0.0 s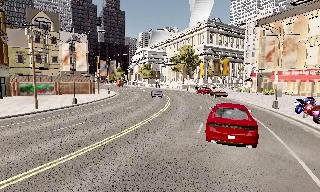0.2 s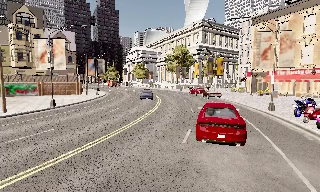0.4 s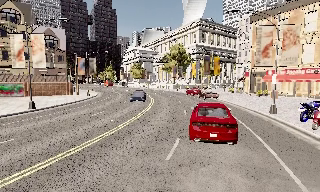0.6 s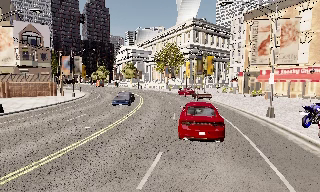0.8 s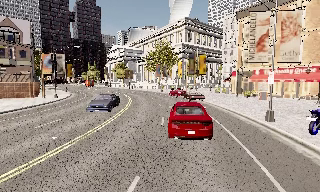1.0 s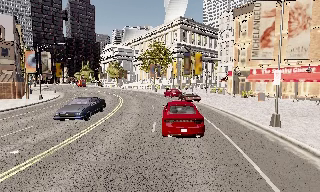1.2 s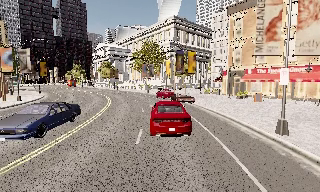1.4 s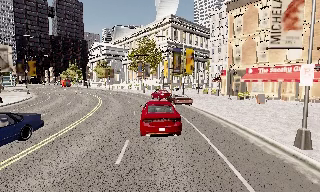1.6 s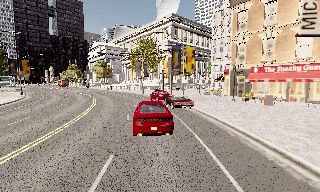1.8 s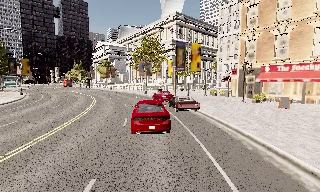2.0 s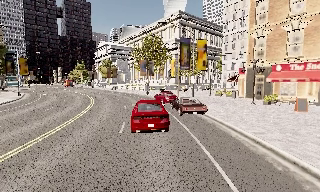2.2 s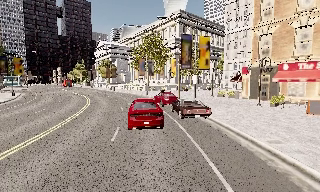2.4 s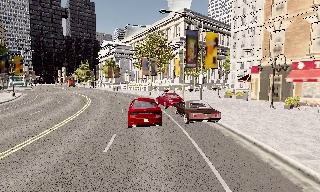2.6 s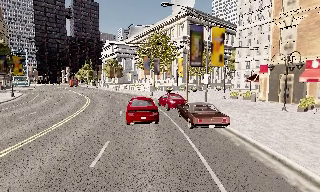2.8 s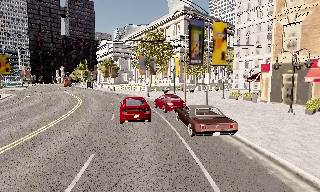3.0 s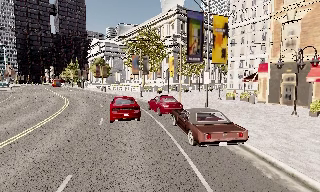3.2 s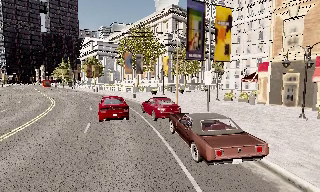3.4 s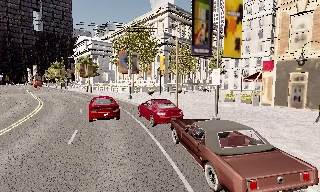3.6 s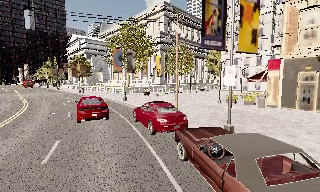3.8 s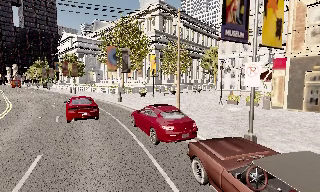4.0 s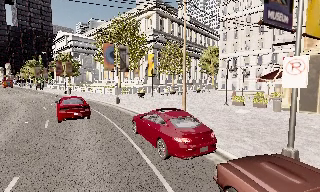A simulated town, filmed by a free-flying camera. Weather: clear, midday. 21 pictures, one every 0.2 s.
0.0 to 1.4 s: The camera swings to its right by about 10 degrees, and the scene slides to the left. It travels forward, about 11 m, so what stands in front looms larger.
1.4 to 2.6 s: The camera travels forward, about 8 m, so what stands in front looms larger.
2.6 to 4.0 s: The camera pans to its right, which is clockwise from overhead, by about 10 degrees. It travels forward, about 9 m, so what stands in front looms larger.
The film runs forward here.
